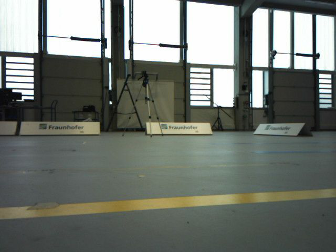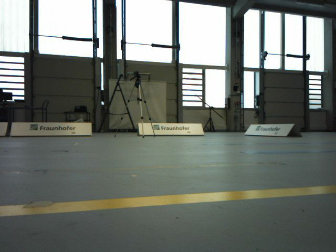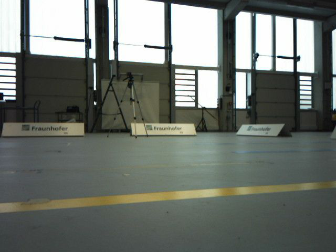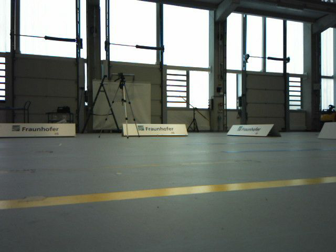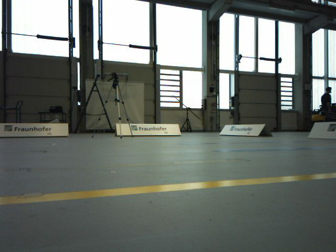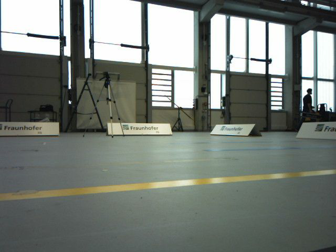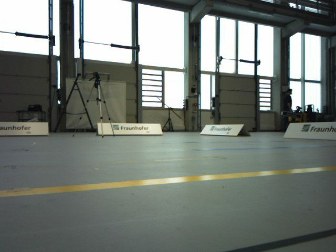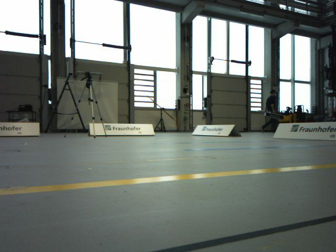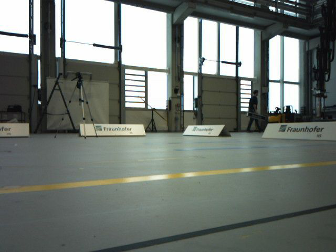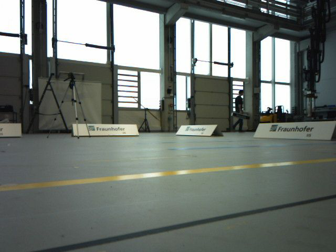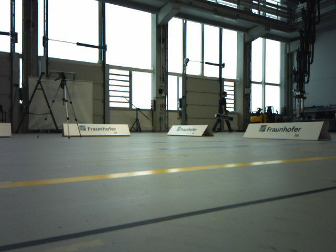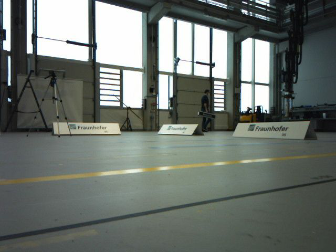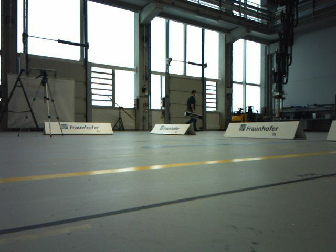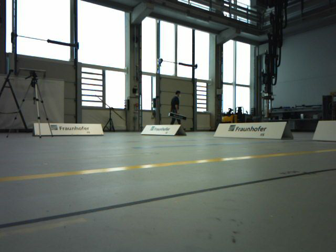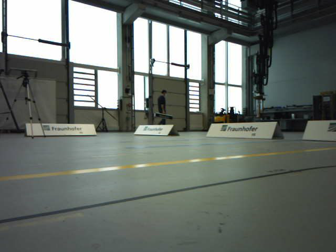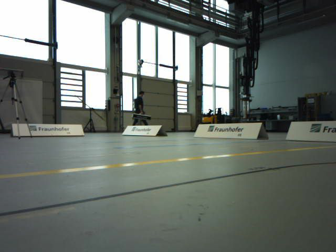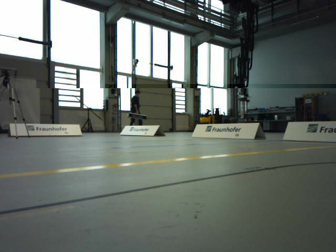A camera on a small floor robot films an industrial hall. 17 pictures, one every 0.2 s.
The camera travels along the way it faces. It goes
backward.
0.0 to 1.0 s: The camera travels backward, about 0.2 m, so what stands in front gets smaller.
1.0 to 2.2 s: The camera swings to its right by about 10 degrees, and the scene slides to the left. It travels backward, about 0.2 m, so what stands in front gets smaller.
2.2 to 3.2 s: The camera travels backward, about 0.2 m, so what stands in front gets smaller.
The film runs backward here.
